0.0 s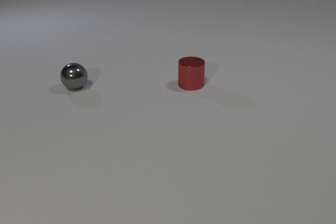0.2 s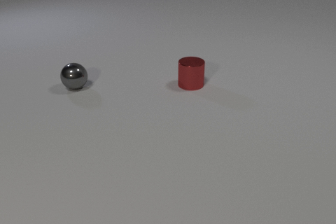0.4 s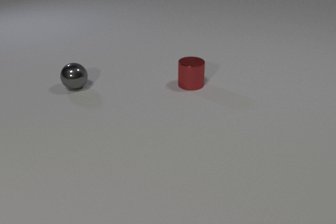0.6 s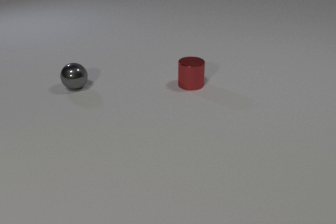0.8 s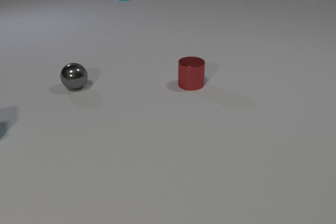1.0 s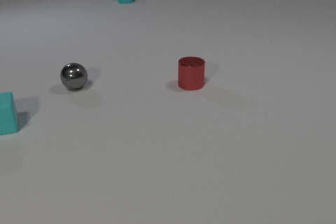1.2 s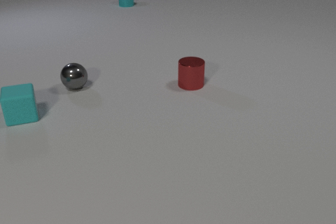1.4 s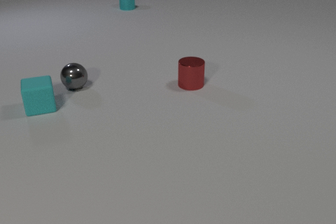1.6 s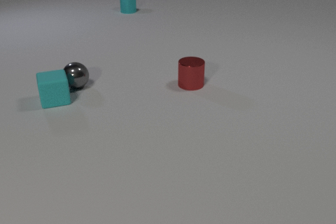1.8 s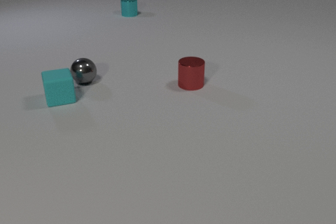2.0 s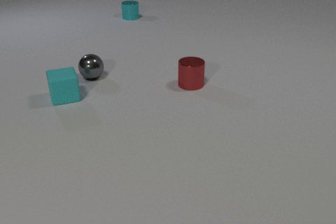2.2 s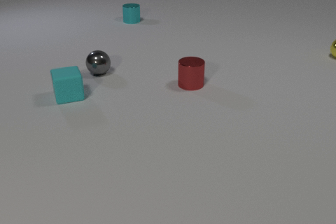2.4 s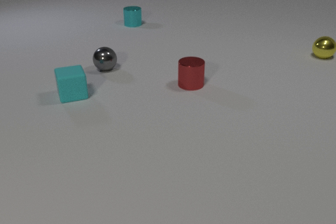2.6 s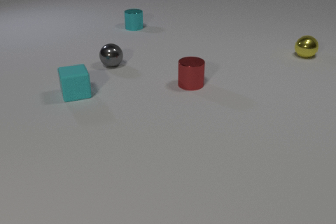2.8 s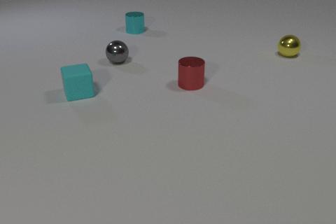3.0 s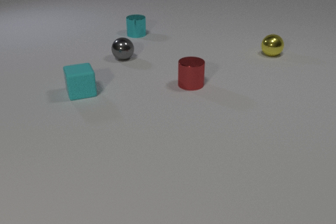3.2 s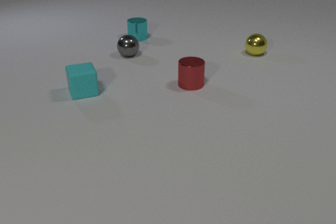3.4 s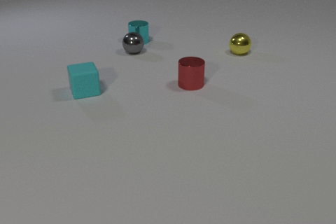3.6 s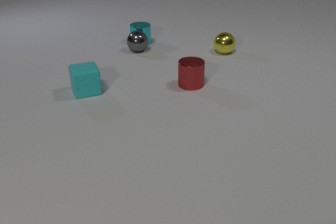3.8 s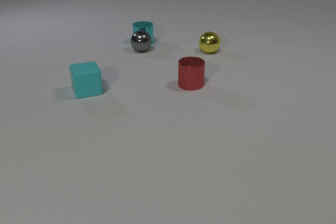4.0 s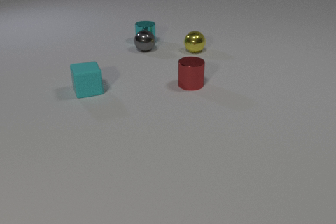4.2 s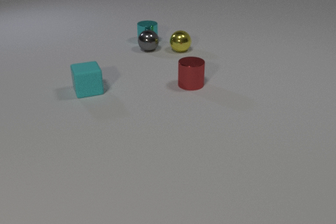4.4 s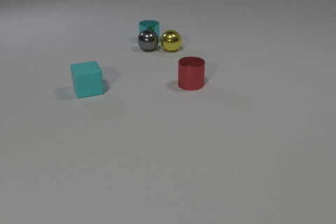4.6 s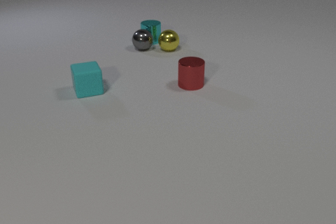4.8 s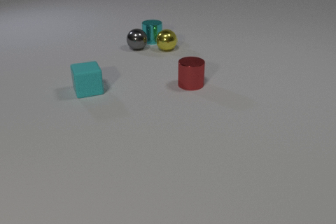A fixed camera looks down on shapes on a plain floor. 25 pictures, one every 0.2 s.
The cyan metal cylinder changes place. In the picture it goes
toward the camera.
The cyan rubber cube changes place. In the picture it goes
to the right.
0.0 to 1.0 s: The cyan rubber cube comes in at the left edge, slides to the right and away from the camera. The cyan metal cylinder comes in at the top edge, slides toward the camera.
1.0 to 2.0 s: The cyan rubber cube slides to the right and away from the camera. The gray metal sphere rolls away from the camera and to the right. The cyan metal cylinder slides toward the camera. The cyan rubber cube and the gray metal sphere collide.
2.0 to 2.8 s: The cyan rubber cube slides to the right and away from the camera. The gray metal sphere rolls away from the camera and to the right. The cyan metal cylinder slides toward the camera. The yellow metal sphere comes in at the right edge, rolls to the left.
2.8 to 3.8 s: The cyan rubber cube slides to the right. The gray metal sphere rolls away from the camera and to the right. The cyan metal cylinder slides toward the camera. The yellow metal sphere rolls to the left. The gray metal sphere and the cyan metal cylinder collide.
3.8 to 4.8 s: The gray metal sphere rolls away from the camera. The cyan metal cylinder slides to the right and away from the camera. The yellow metal sphere rolls to the left. The gray metal sphere and the yellow metal sphere collide.
What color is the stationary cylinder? red.
What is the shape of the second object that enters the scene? cube.
Are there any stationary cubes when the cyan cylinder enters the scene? no.
